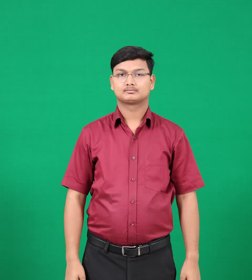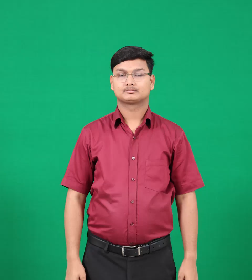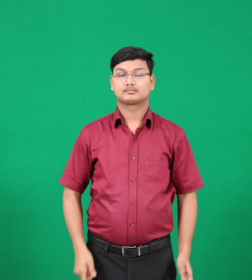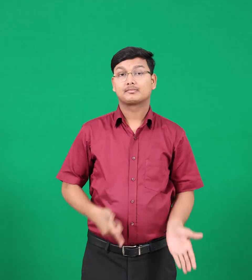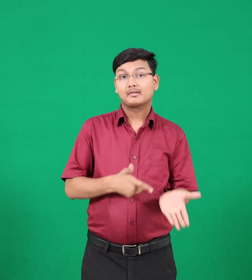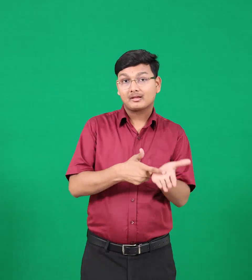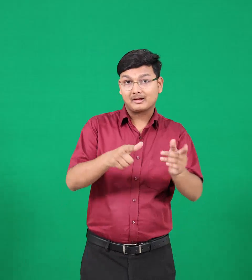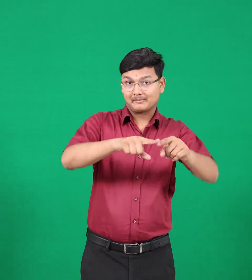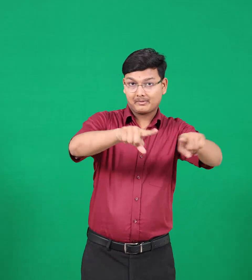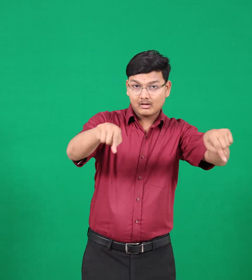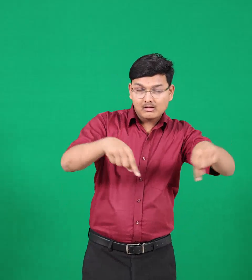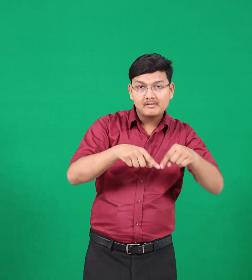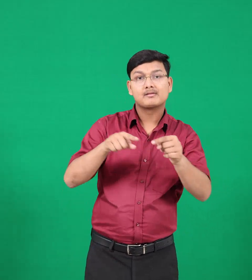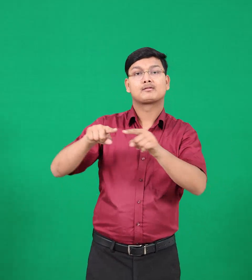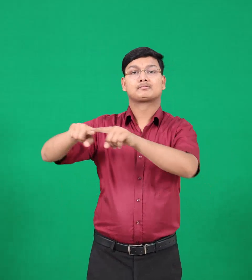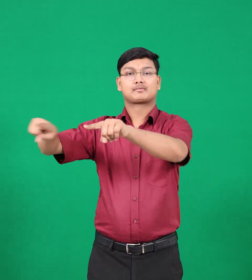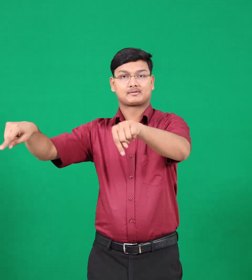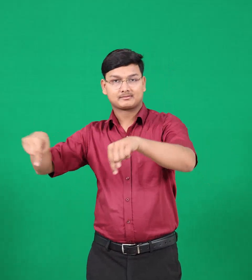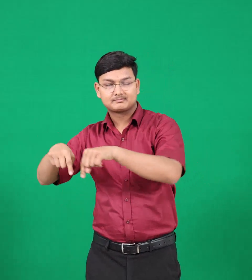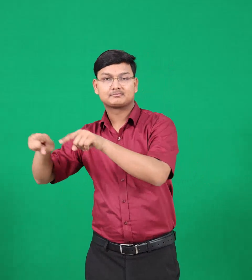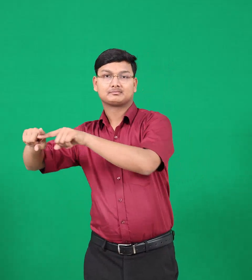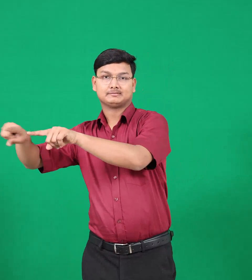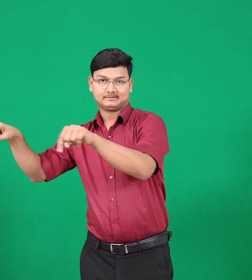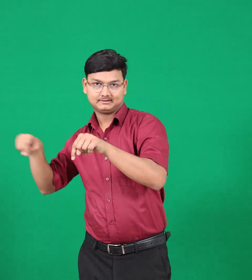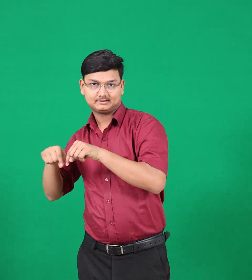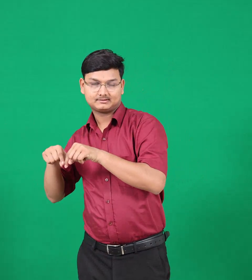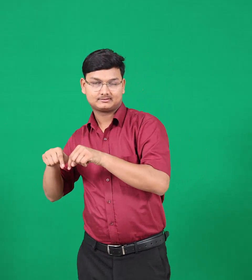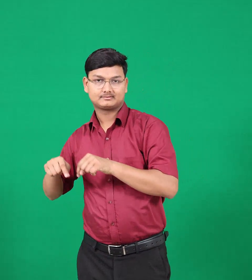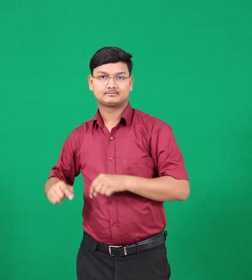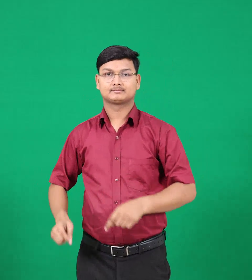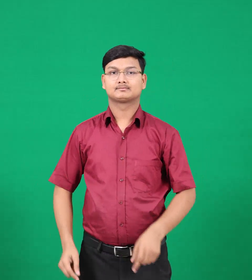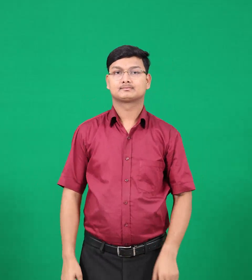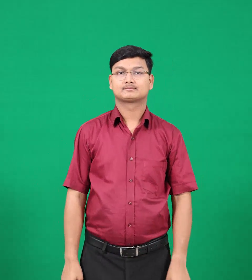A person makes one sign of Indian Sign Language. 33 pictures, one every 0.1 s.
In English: farms
